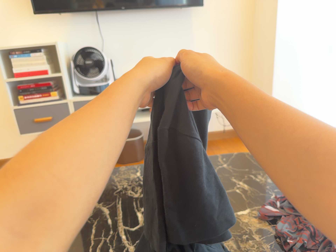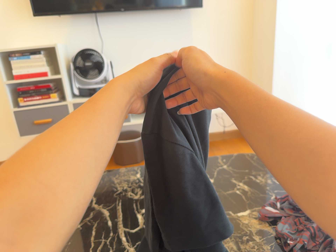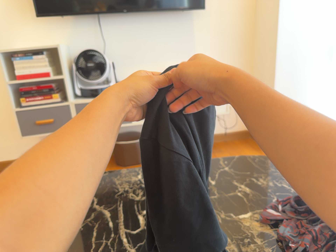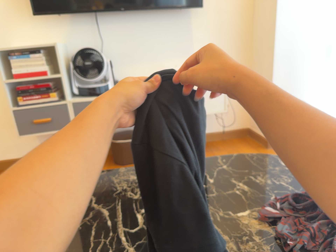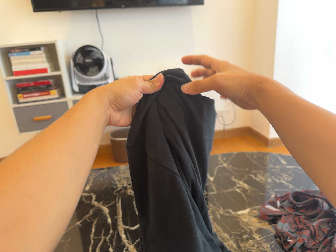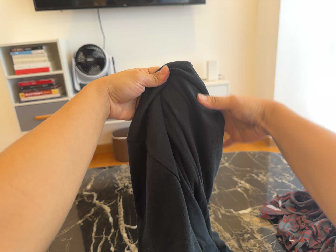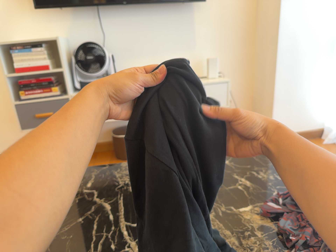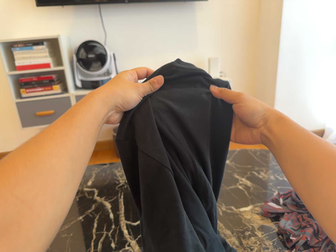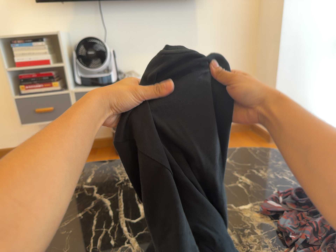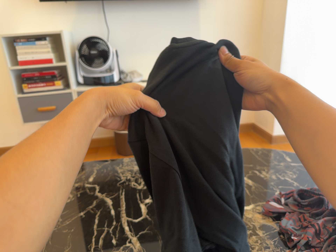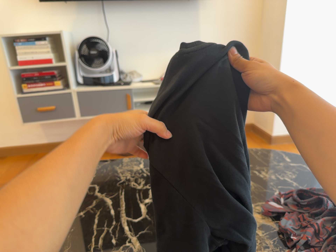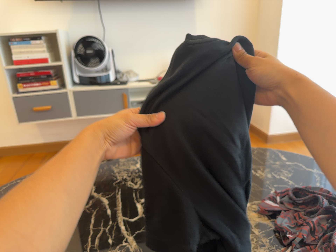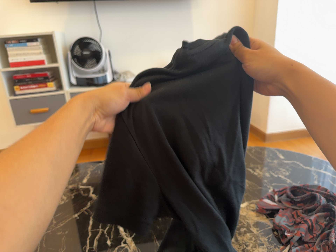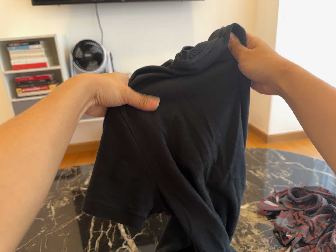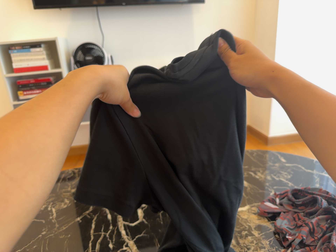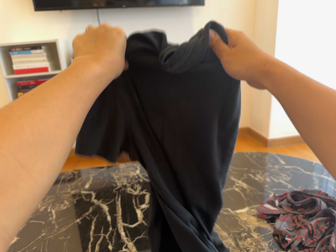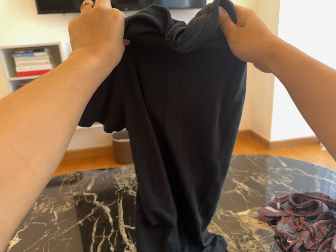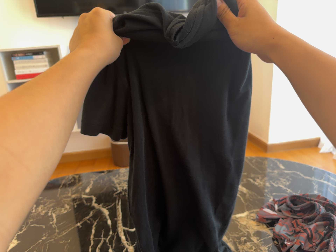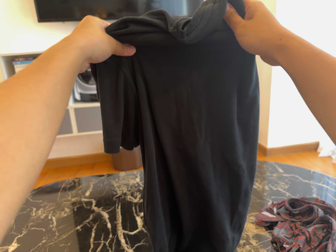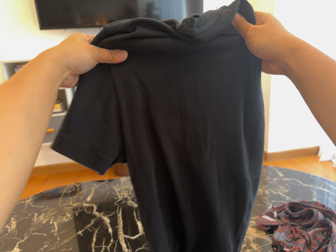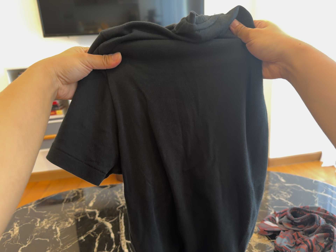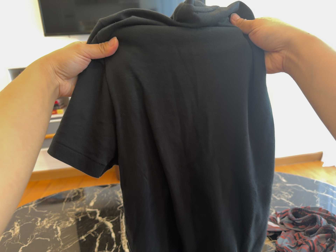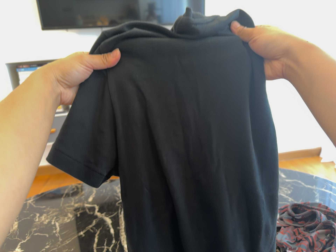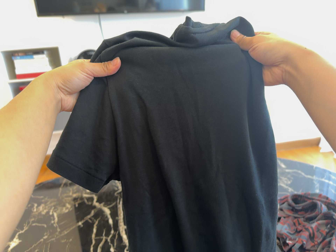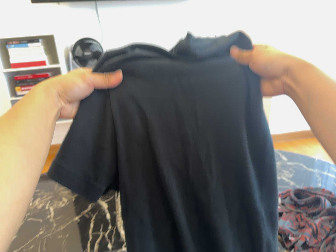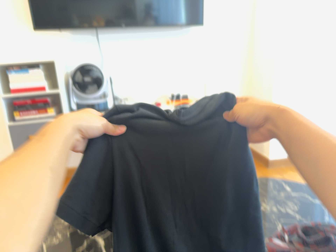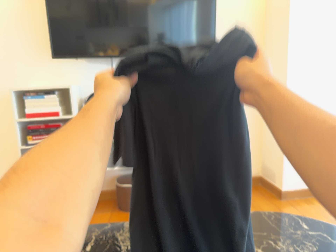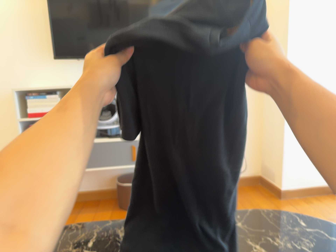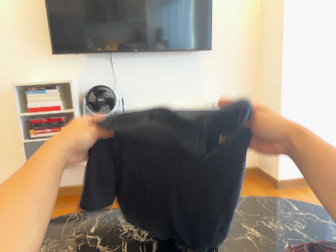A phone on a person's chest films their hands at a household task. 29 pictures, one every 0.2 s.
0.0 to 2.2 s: The camera shifts only a little, or ends up much as it began.
2.2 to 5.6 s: The camera's aim tips toward the top of its view by about 10 degrees, and the scene shifts downward.
The film runs forward here.
